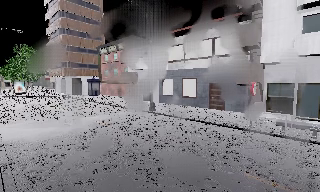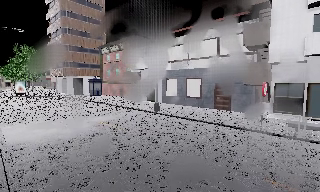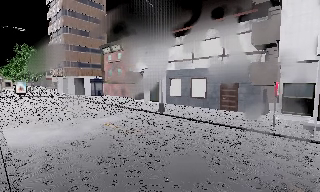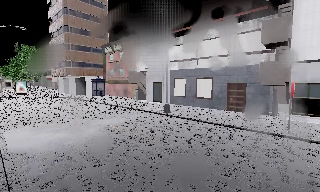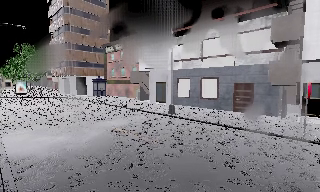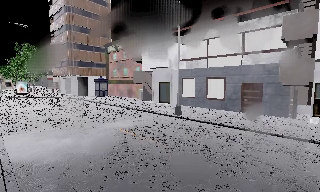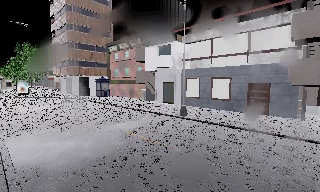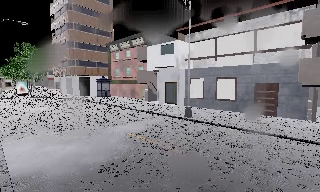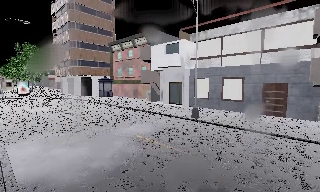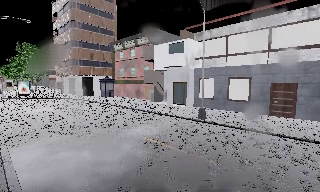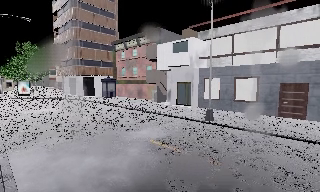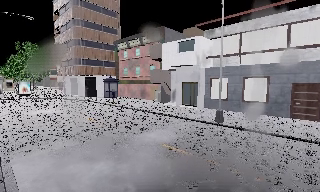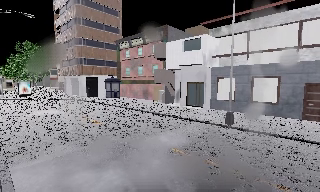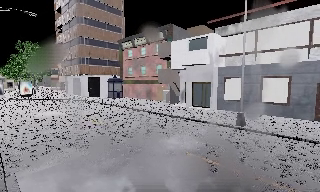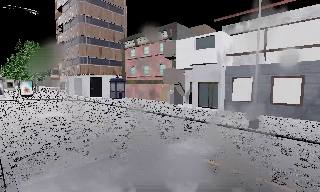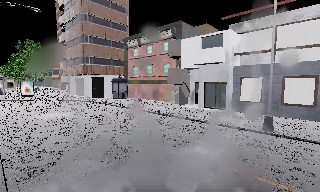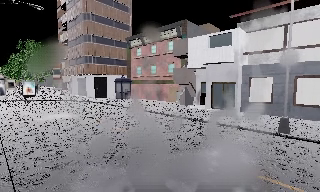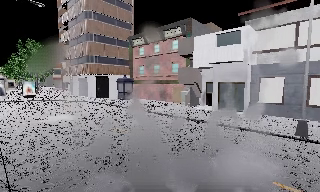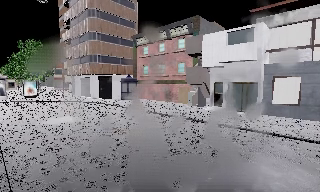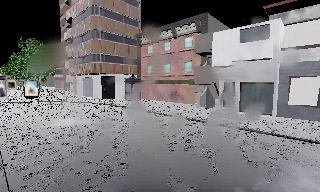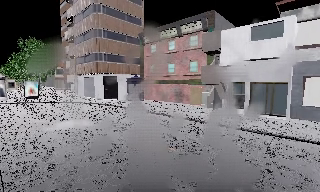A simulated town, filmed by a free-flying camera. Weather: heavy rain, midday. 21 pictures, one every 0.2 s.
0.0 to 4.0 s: The camera travels to its left and forward, about 11 m, so close, fixed things drift to the right.
The film runs backward here.
